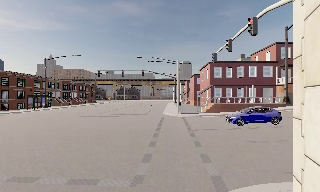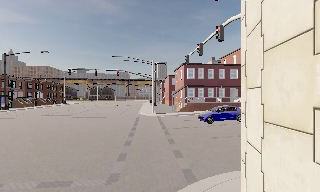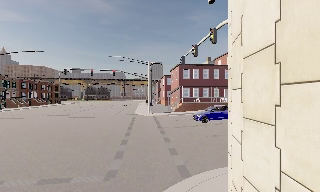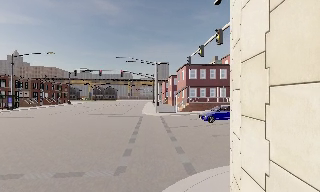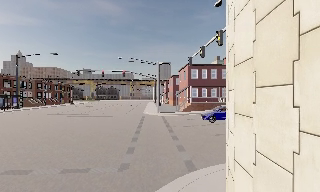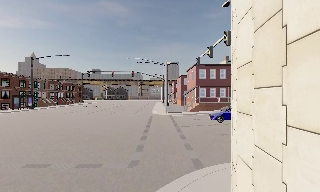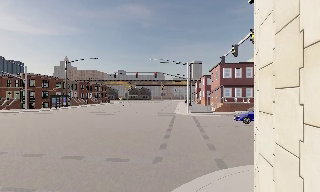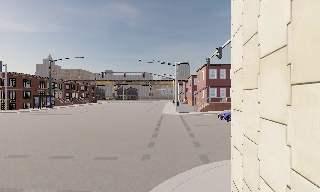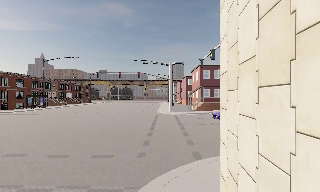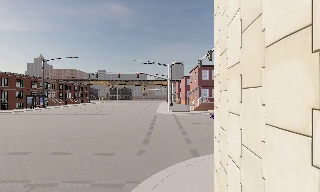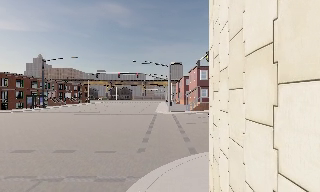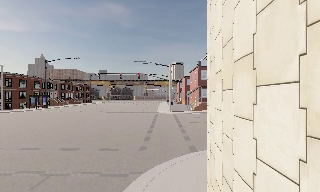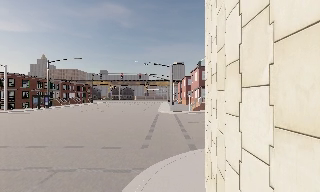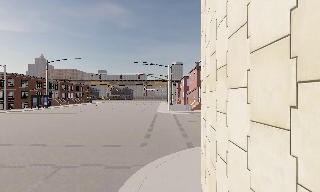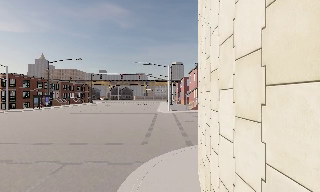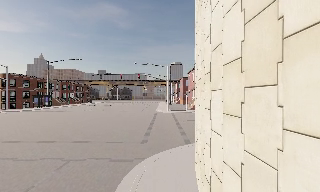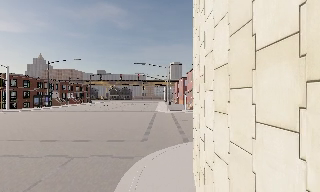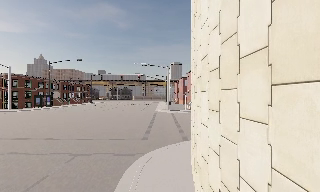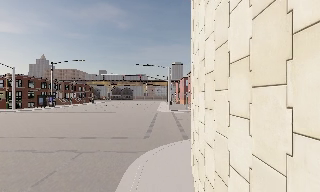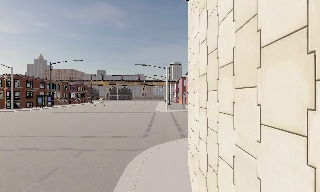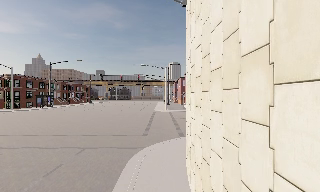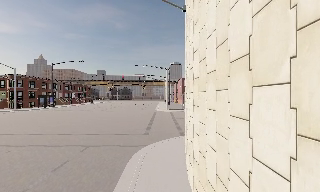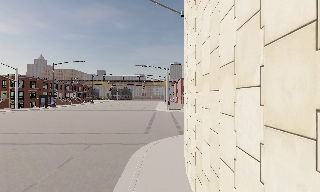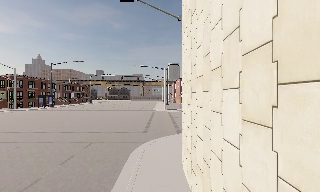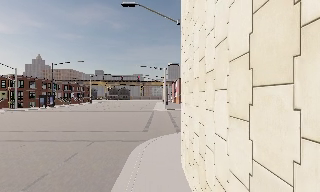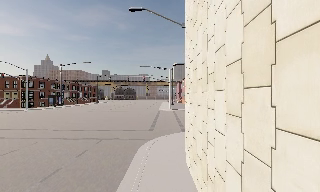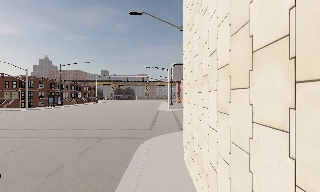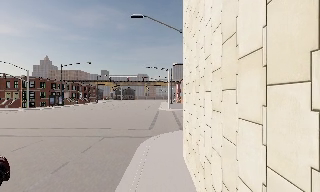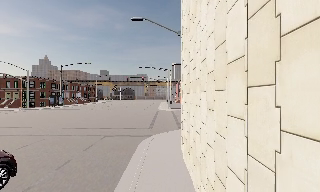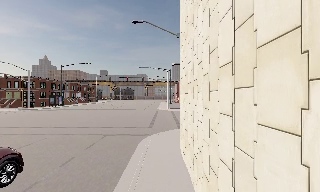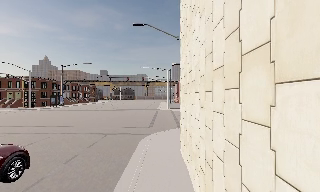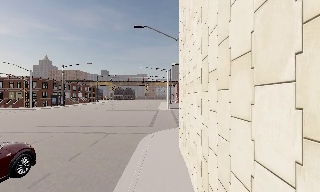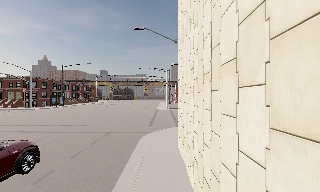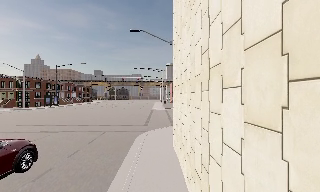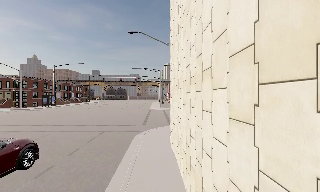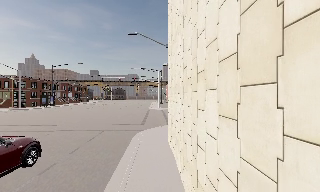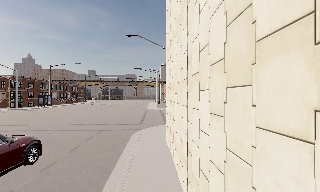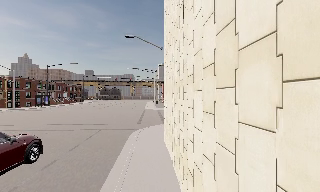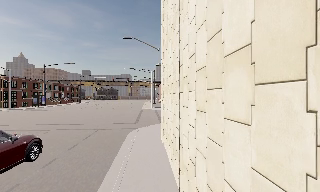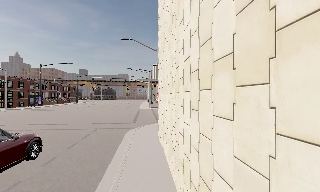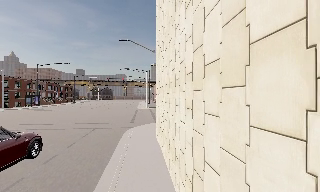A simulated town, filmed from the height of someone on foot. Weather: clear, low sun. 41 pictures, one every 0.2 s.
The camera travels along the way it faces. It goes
backward.
0.0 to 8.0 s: The scene slides to the left, as the camera pans about 10 degrees to its right. It travels backward, about 11 m, so what stands in front gets smaller.
The film runs backward here.
